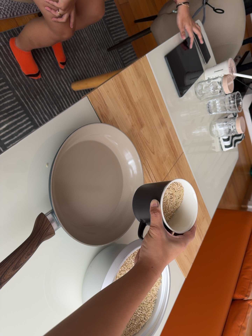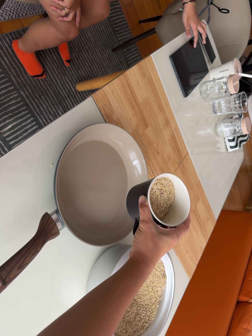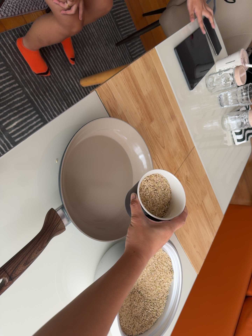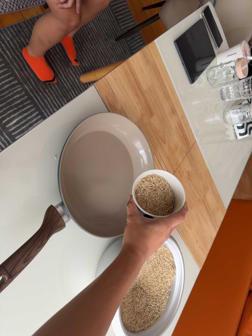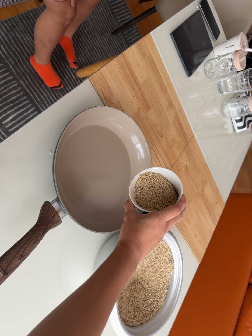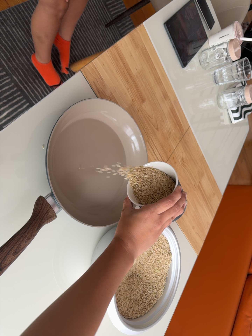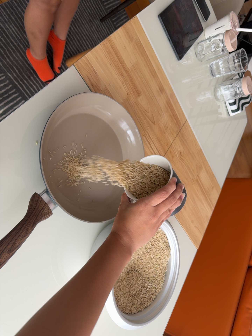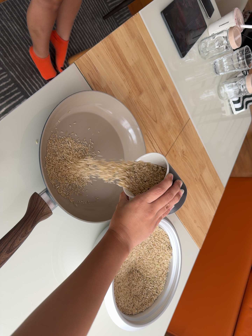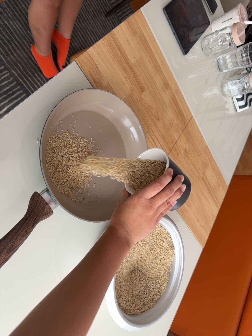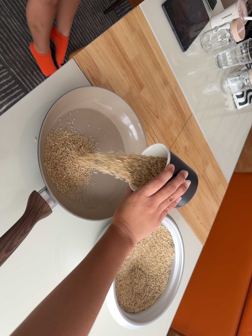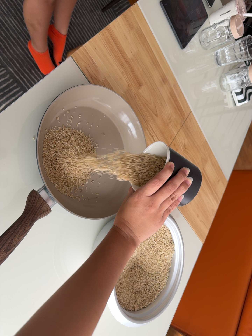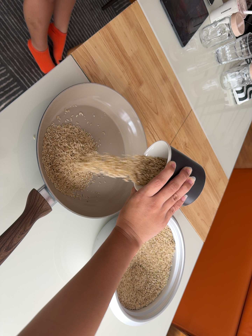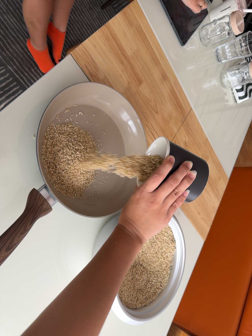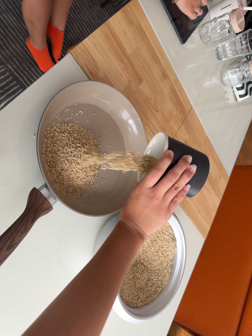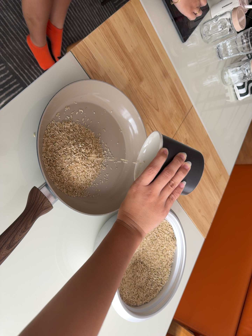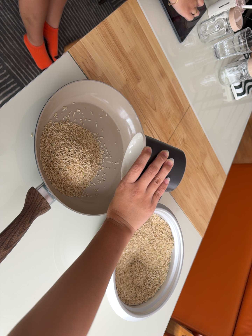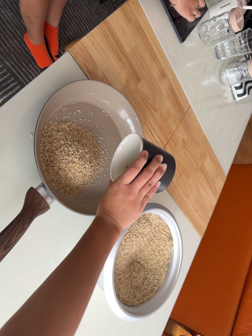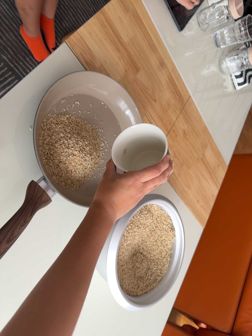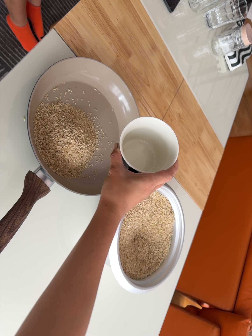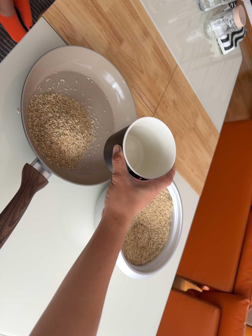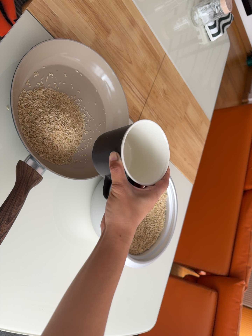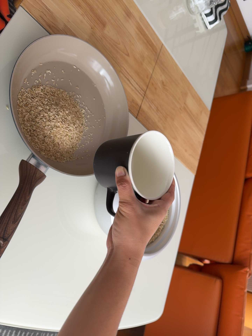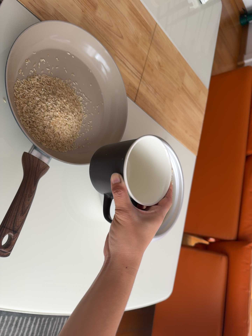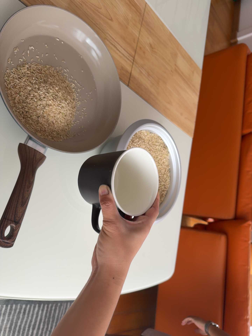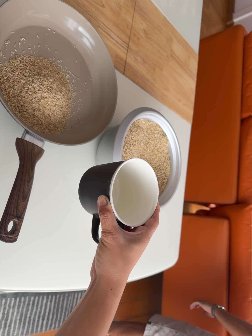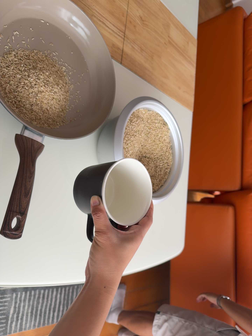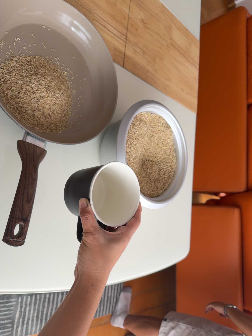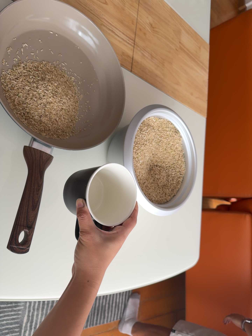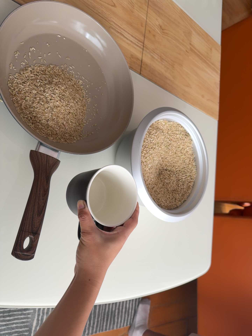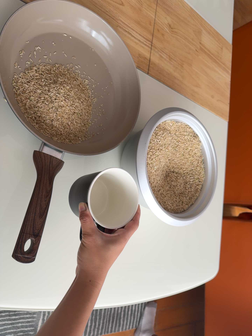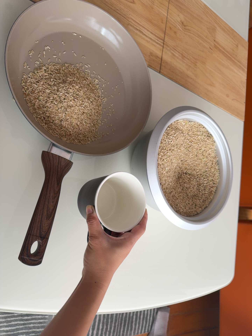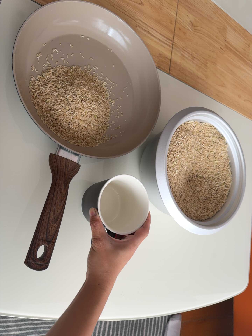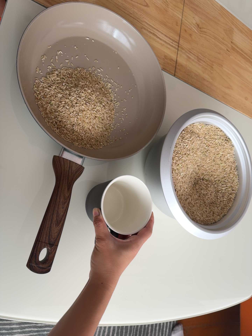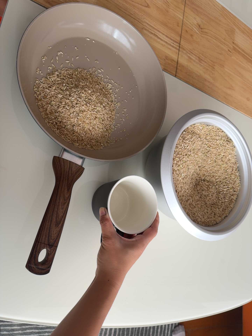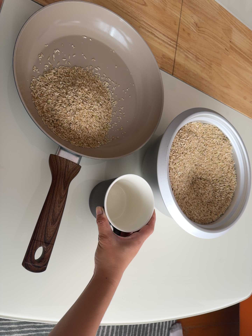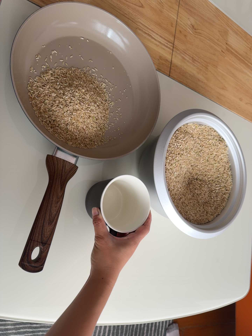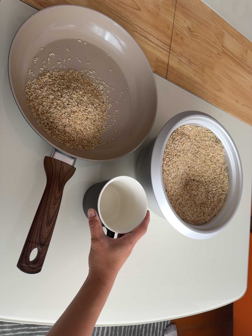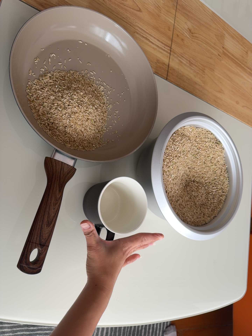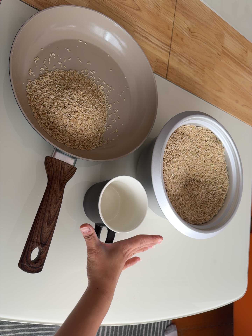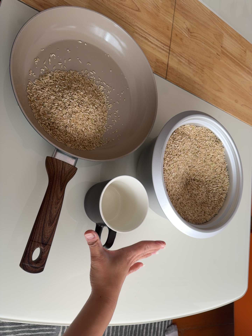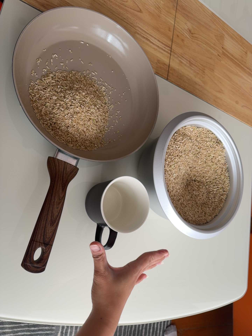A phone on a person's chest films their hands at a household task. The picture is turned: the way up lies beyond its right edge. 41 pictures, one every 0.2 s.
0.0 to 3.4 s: The camera travels forward, about 7 cm, so what stands in front looms larger. Its aim tips toward the bottom of its view by about 10 degrees, and the scene shifts upward.
3.4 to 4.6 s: The camera's aim tips toward the bottom of its view by about 15 degrees, and the scene shifts upward. It rolls about its line of sight by about 20 degrees, and the scene rotates counterclockwise.
4.6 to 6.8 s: The camera pans to its left by about 15 degrees. It travels forward, about 9 cm, so what stands in front looms larger.
6.8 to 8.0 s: The camera keeps its place and its aim.
The film runs forward here.
